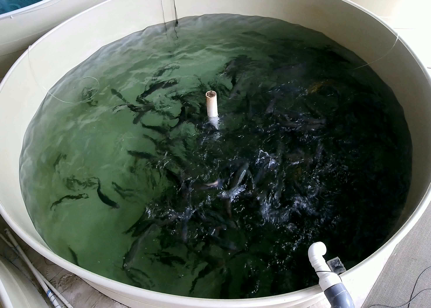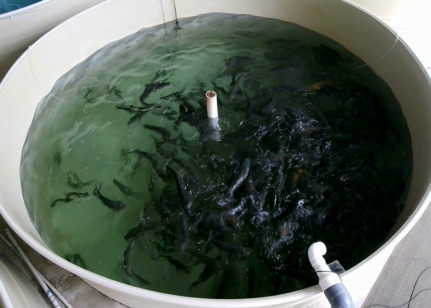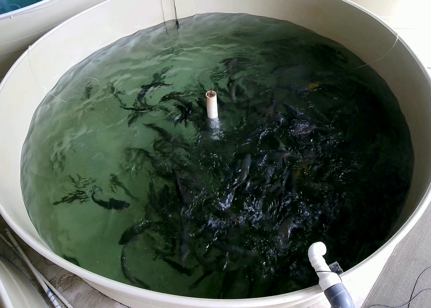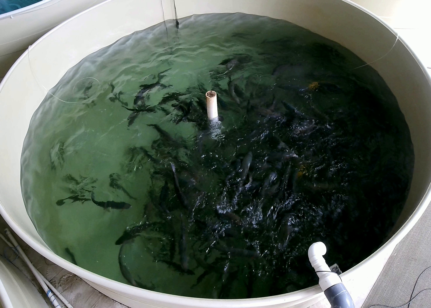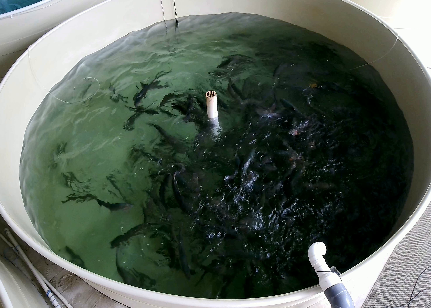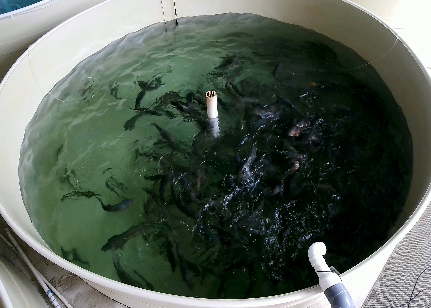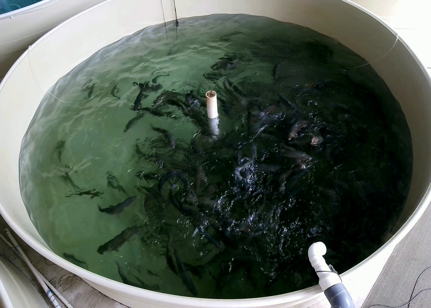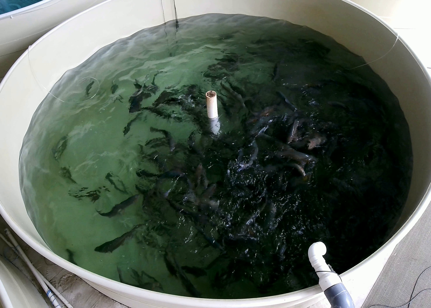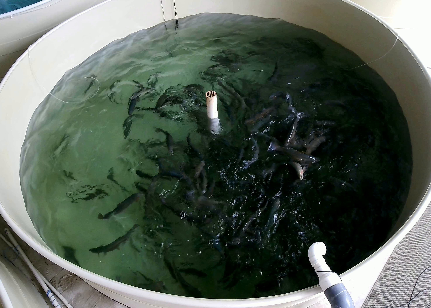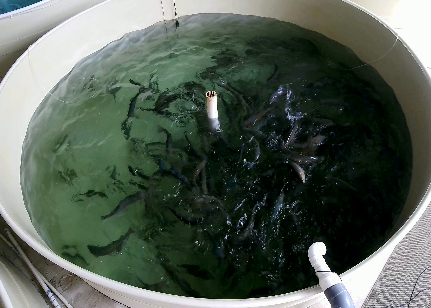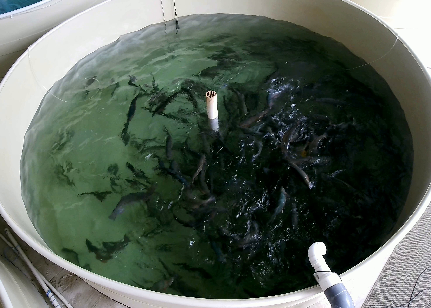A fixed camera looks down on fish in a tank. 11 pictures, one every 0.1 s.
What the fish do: Weak feeding.
